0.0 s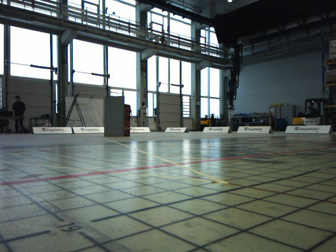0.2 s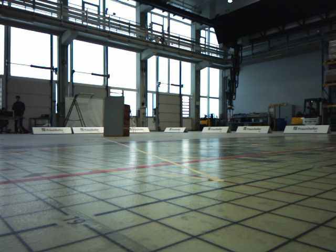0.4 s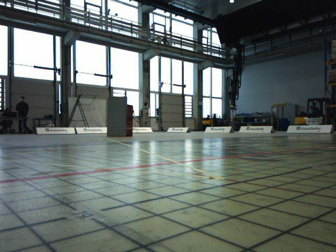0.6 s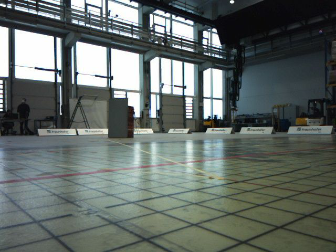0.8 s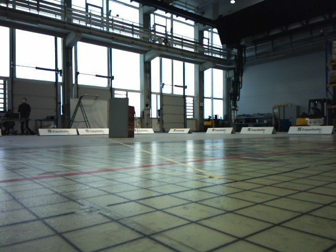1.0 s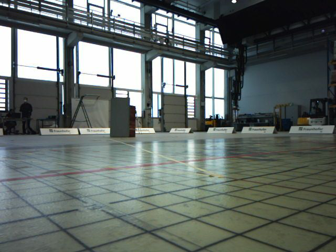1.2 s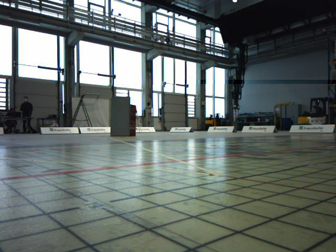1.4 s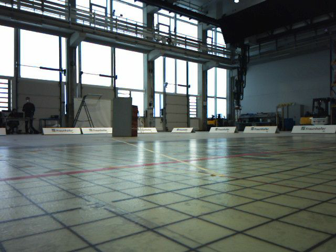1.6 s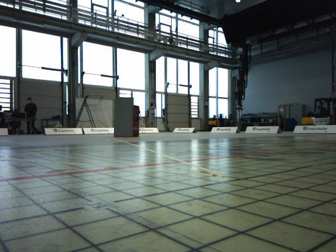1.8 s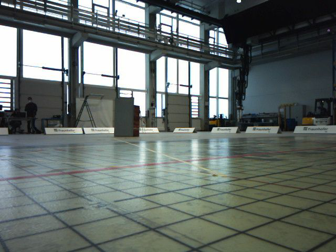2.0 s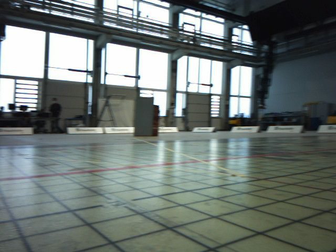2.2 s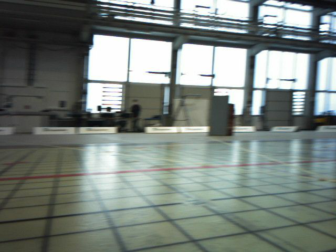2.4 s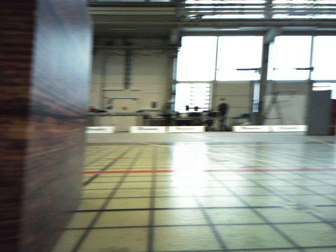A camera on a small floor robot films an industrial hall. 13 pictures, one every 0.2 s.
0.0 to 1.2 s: The camera travels backward, about 0.1 m, so what stands in front gets smaller.
1.2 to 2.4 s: The camera pans to its left, which is counterclockwise from overhead, by about 40 degrees.
The film runs backward here.
